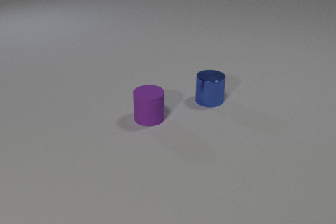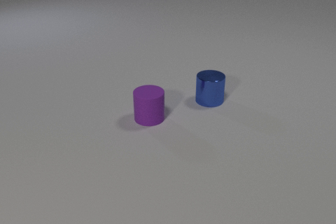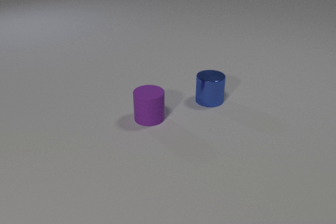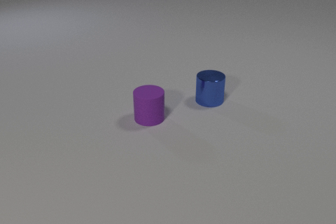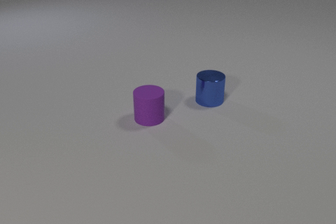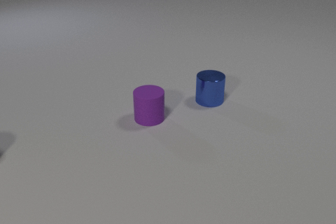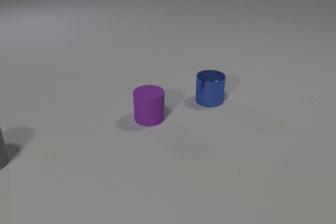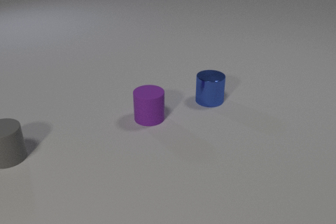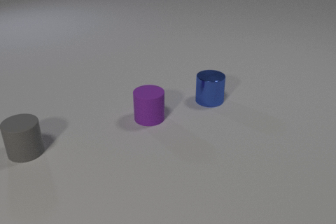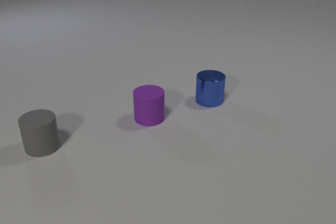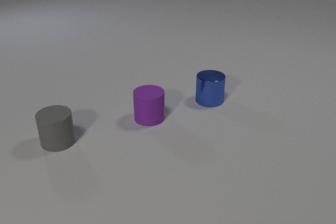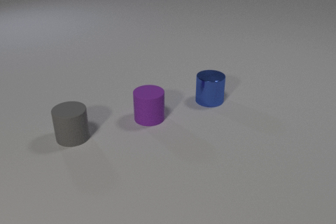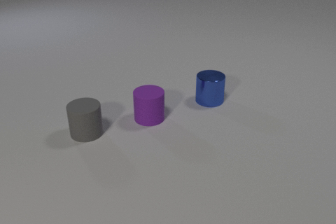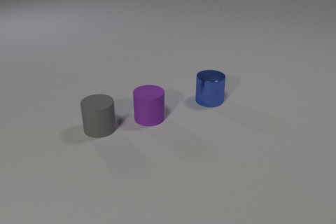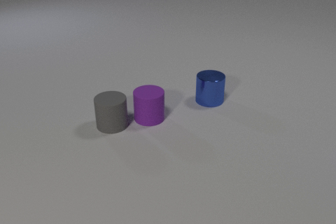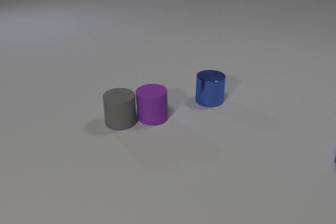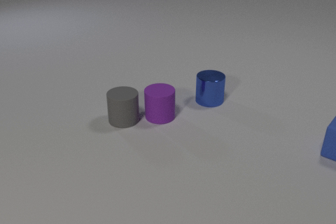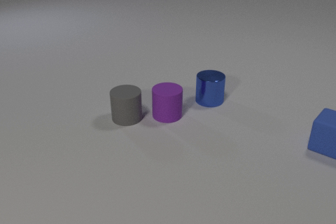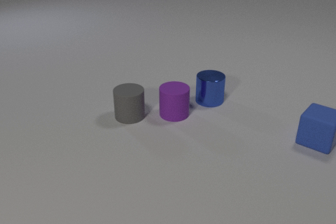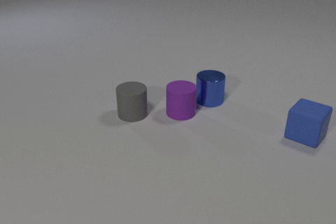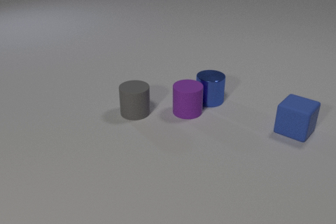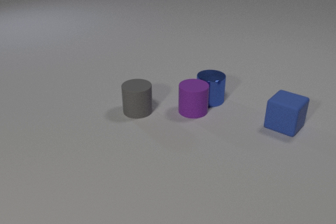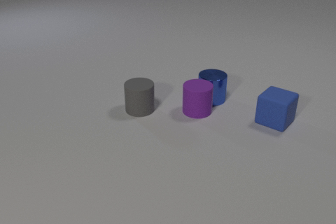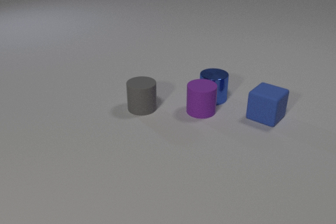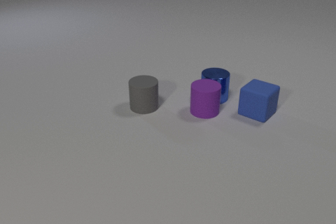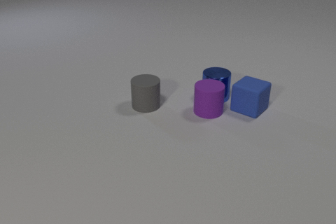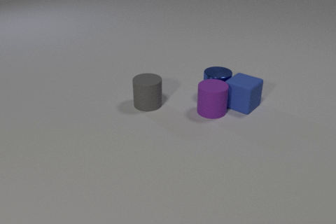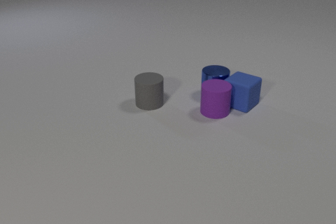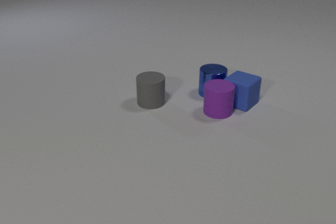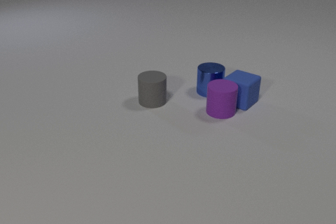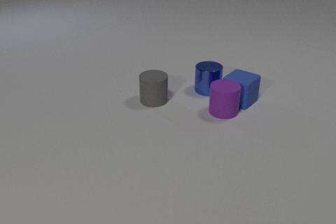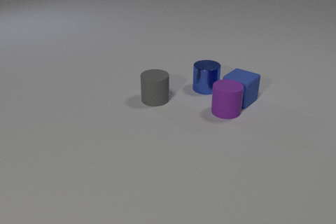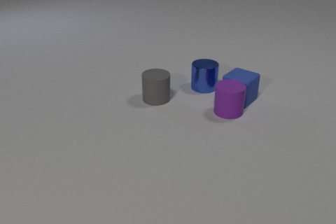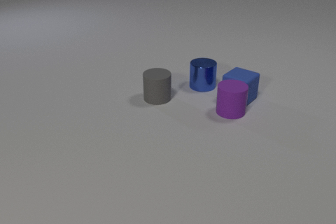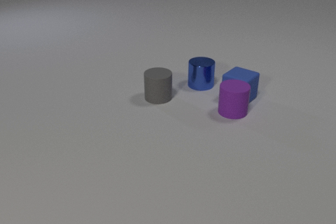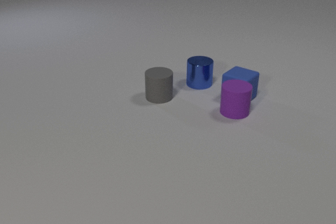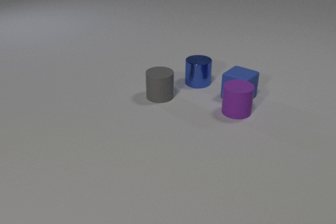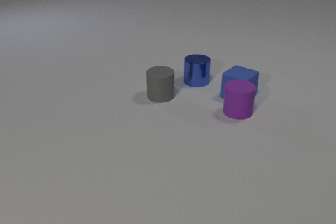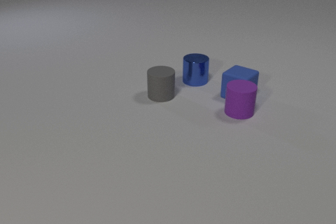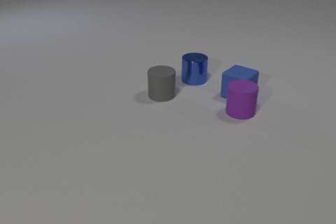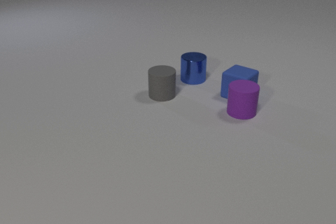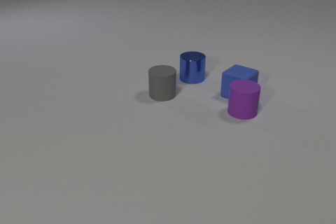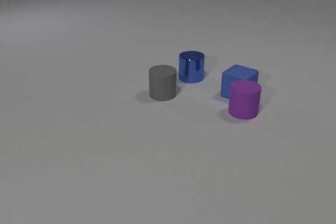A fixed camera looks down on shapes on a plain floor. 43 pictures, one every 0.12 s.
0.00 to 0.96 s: The gray rubber cylinder comes in at the left edge, slides to the right.
0.96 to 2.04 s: The gray rubber cylinder slides to the right and away from the camera. The purple rubber cylinder slides to the right. The blue rubber cube comes in at the right edge, slides to the left and away from the camera. The gray rubber cylinder and the purple rubber cylinder collide.
2.04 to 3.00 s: The gray rubber cylinder slides away from the camera and to the right. The purple rubber cylinder slides to the right. The blue metal cylinder slides away from the camera and to the right. The blue rubber cube slides to the left and away from the camera. The purple rubber cylinder and the blue metal cylinder collide.
3.00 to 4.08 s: The gray rubber cylinder slides away from the camera and to the right. The purple rubber cylinder slides to the right. The blue metal cylinder slides away from the camera and to the left. The blue rubber cube slides away from the camera and to the left. The blue metal cylinder and the blue rubber cube collide. The purple rubber cylinder and the blue rubber cube collide.
4.08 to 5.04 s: The gray rubber cylinder slides away from the camera. The purple rubber cylinder slides to the right. The blue metal cylinder slides away from the camera and to the left. The blue rubber cube slides away from the camera.
How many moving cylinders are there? 3.
How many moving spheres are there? 0.
What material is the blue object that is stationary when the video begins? metal.
